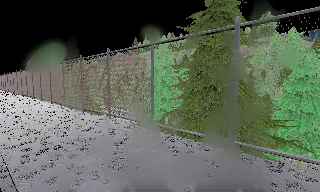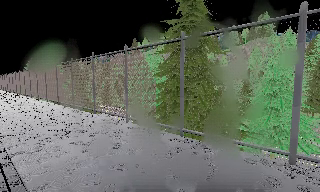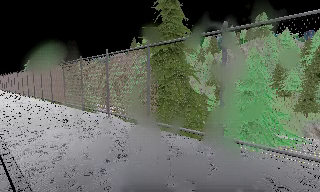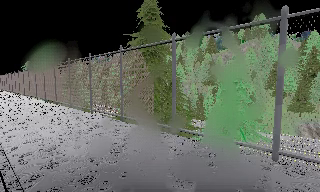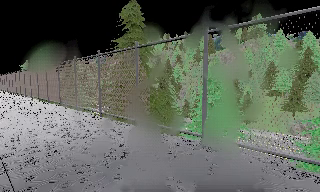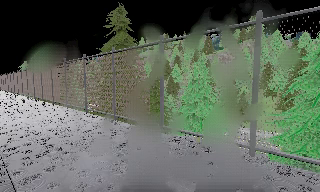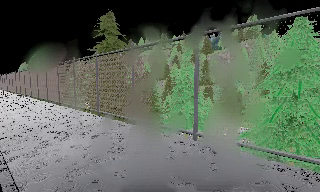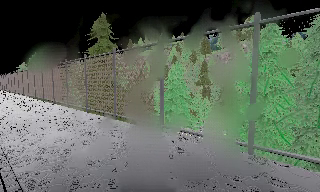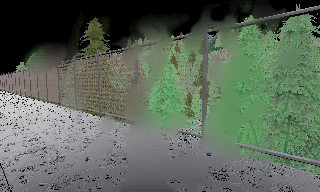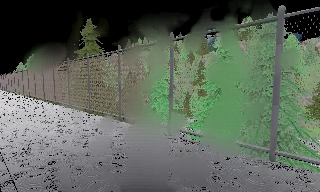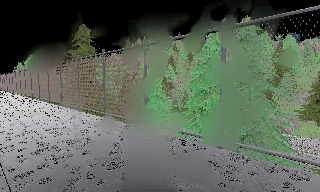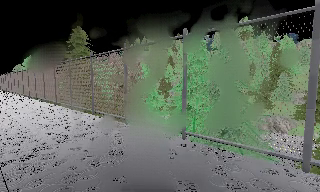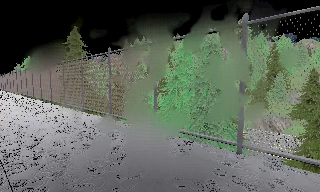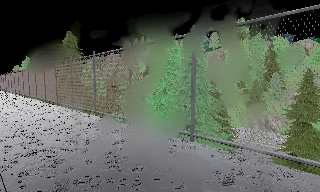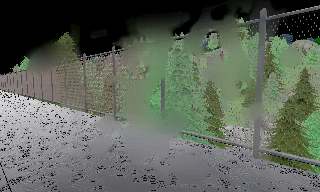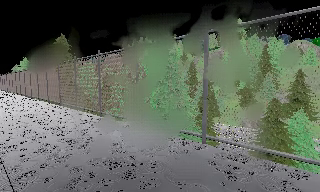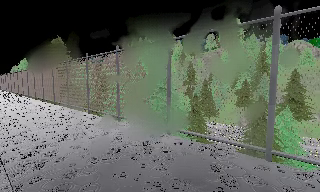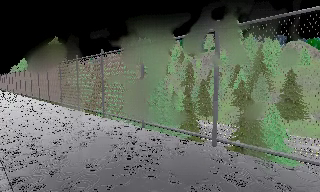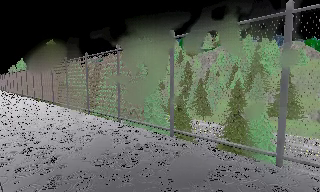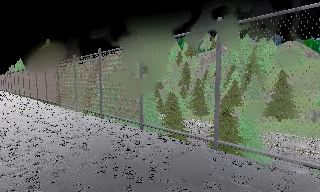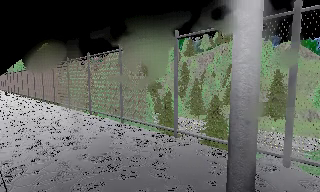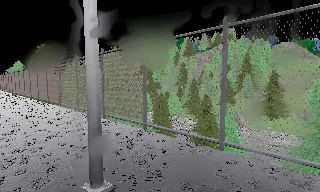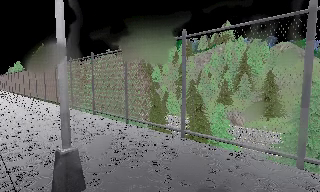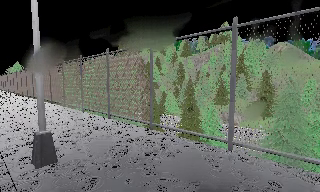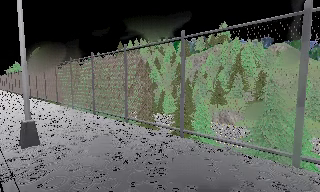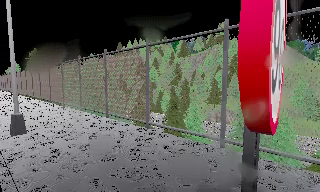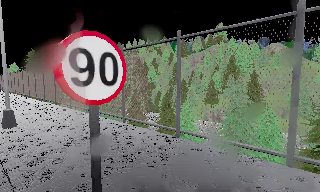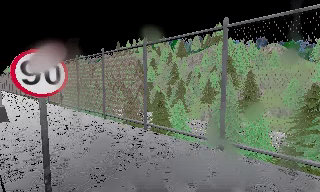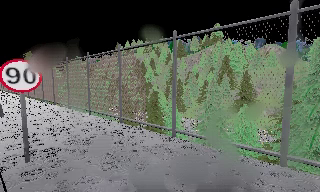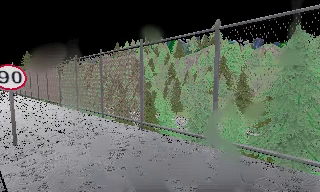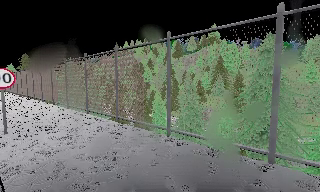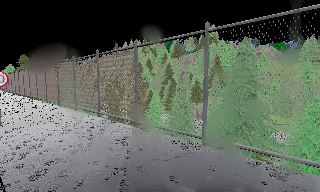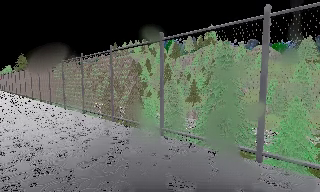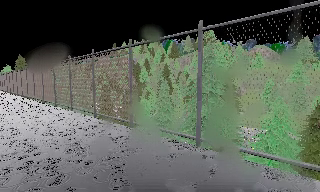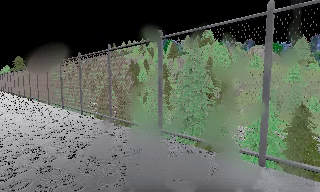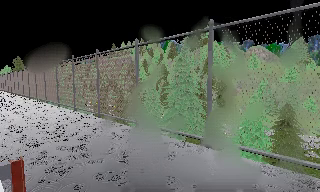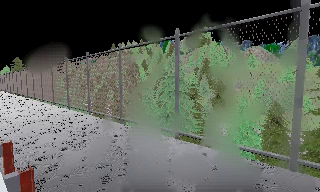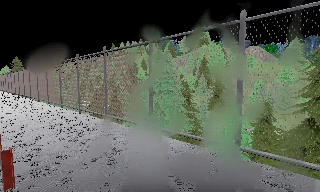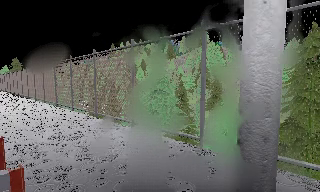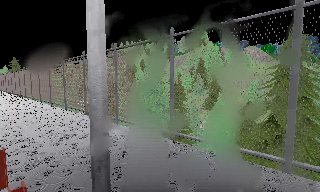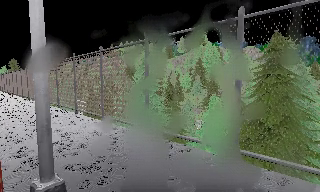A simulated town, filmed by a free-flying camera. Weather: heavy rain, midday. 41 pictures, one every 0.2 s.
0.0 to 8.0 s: The camera travels to its right and backward, about 50 m, so close, fixed things drift to the left.
The film runs backward here.
